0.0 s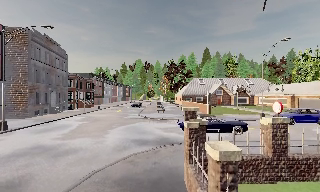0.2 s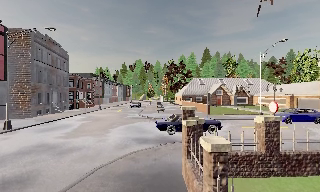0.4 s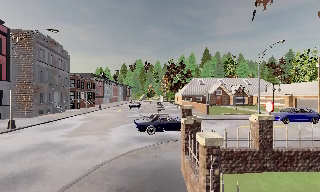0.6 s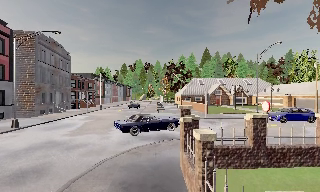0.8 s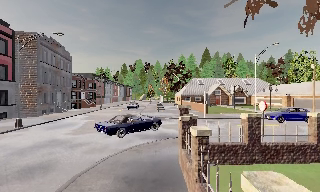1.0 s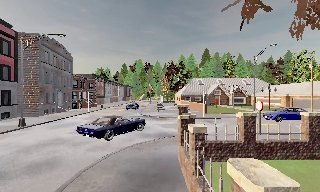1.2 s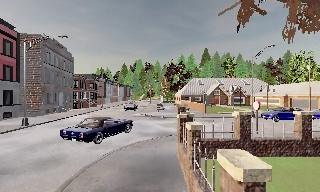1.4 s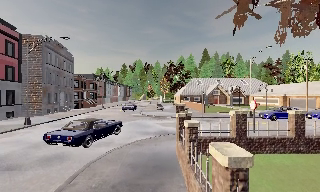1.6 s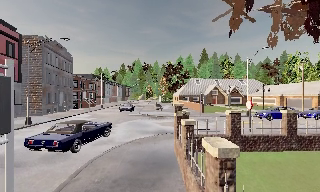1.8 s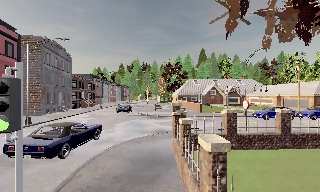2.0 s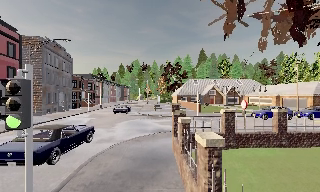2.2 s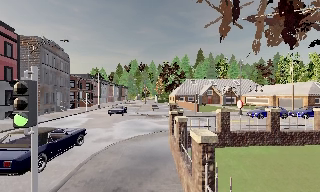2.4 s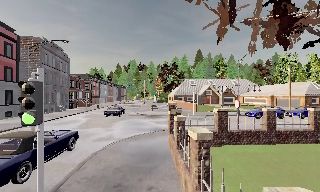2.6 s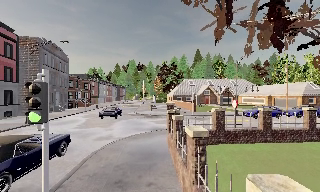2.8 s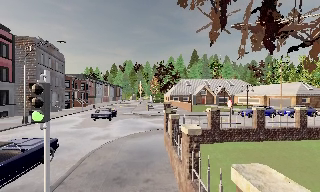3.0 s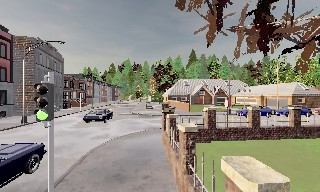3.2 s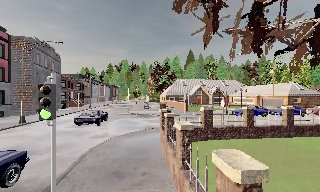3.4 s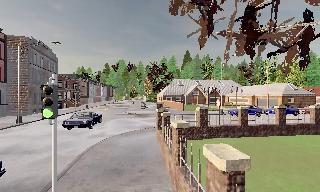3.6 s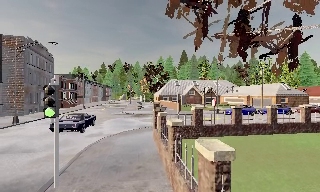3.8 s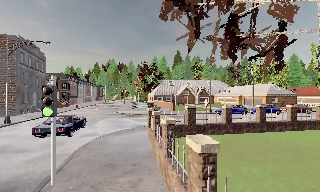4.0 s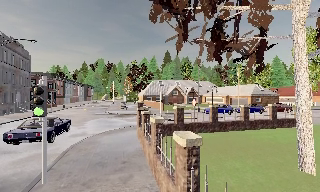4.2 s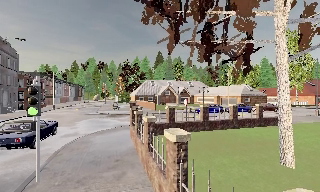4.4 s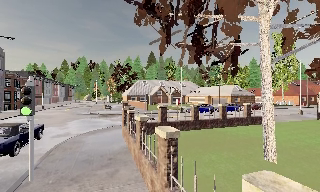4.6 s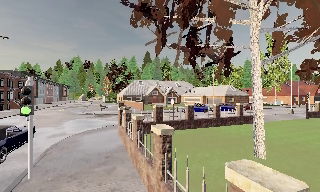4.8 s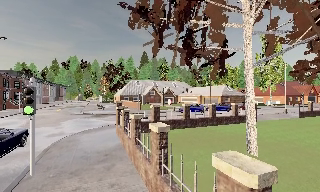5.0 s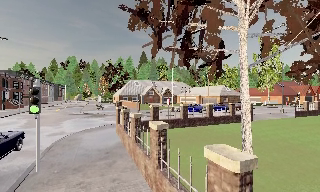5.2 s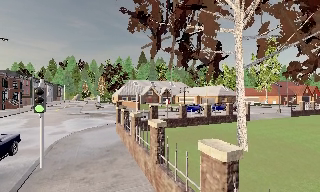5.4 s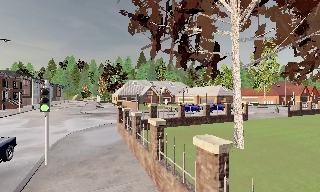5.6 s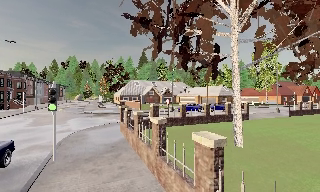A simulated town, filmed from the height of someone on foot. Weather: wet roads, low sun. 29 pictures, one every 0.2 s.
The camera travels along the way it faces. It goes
backward.
0.0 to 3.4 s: The camera travels backward, about 4.5 m, so what stands in front gets smaller.
3.4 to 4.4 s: The scene slides to the left, as the camera pans about 15 degrees to its right. It travels backward, about 1.5 m, so what stands in front gets smaller.
4.4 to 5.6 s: The camera travels backward, about 1.5 m, so what stands in front gets smaller.
The film runs backward here.
